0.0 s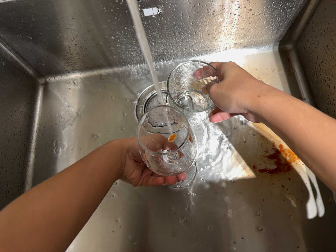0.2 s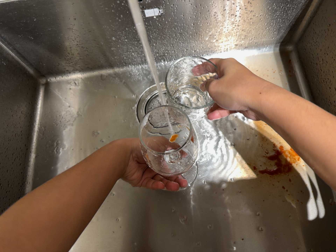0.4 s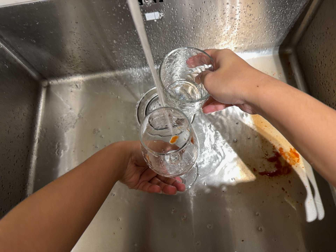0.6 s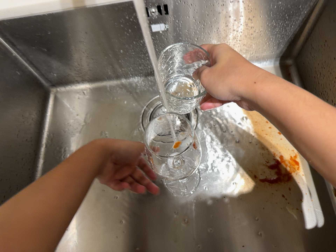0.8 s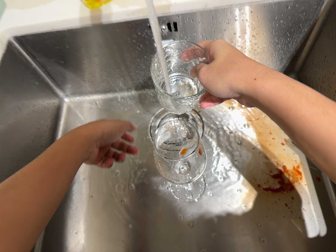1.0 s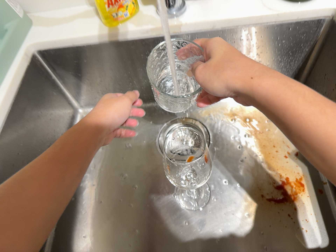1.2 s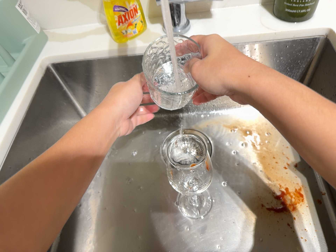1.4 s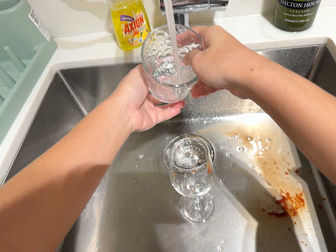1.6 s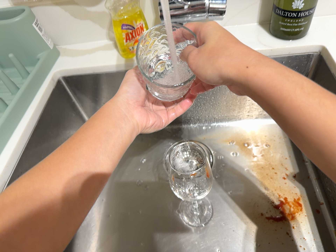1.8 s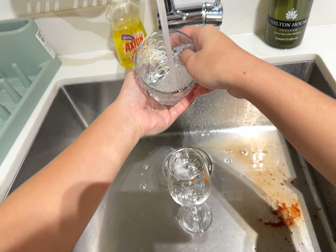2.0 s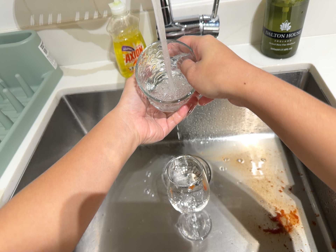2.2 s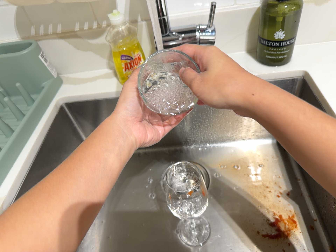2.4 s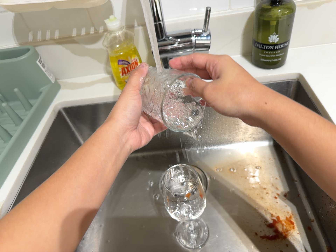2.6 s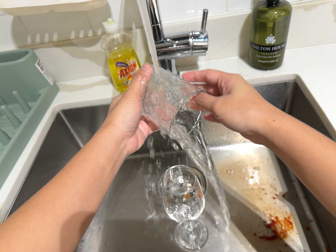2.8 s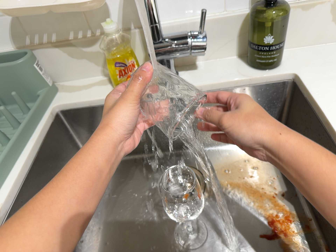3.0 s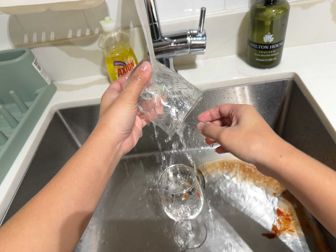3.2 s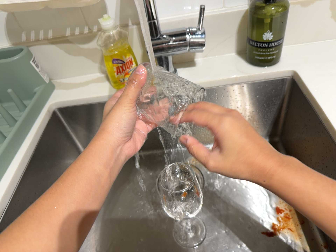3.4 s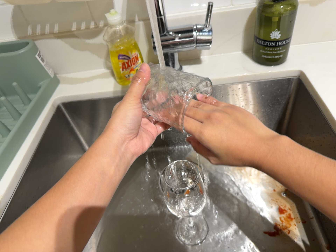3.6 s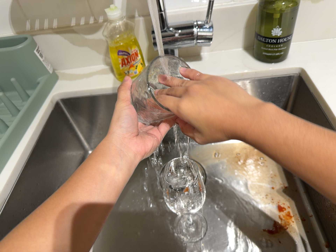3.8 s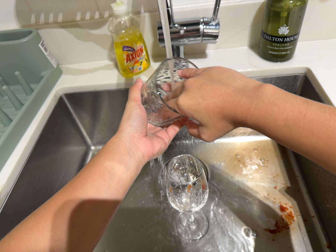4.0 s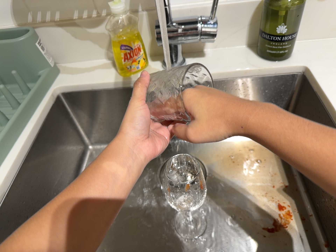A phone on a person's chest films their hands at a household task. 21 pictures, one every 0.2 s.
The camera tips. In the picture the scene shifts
downward.
0.0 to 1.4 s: The camera travels backward and toward the bottom of its view, about 12 cm, so what stands in front gets smaller. Its aim tips toward the top of its view by about 15 degrees, and the scene shifts downward.
1.4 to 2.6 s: The camera's aim tips toward the top of its view by about 10 degrees, and the scene shifts downward.
2.6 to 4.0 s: The camera shifts only a little, or ends up much as it began.
The film runs forward here.
